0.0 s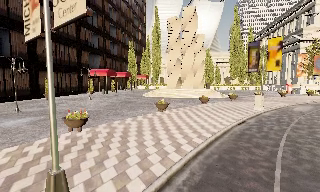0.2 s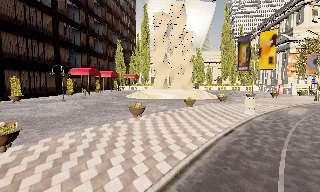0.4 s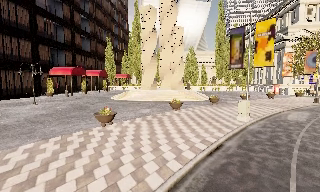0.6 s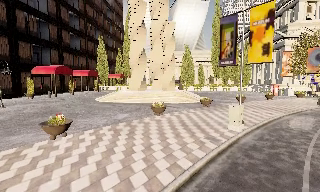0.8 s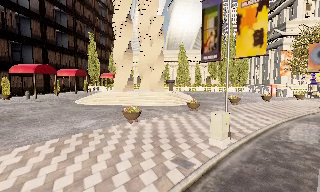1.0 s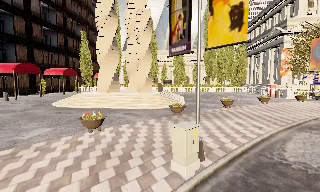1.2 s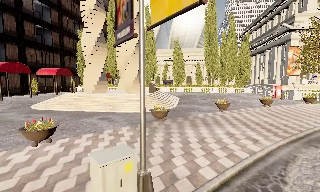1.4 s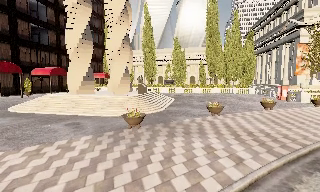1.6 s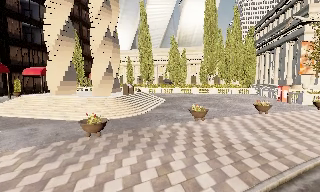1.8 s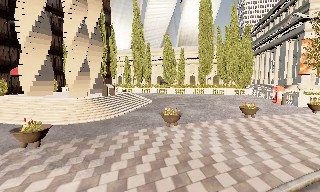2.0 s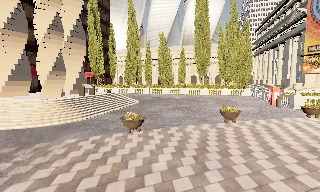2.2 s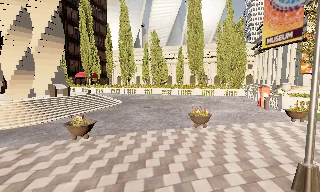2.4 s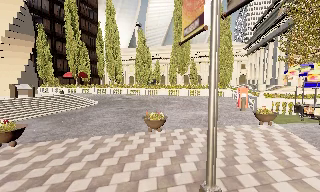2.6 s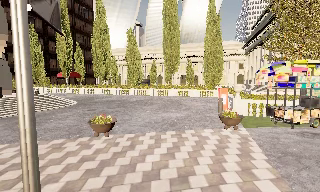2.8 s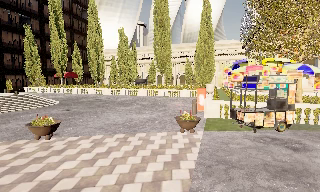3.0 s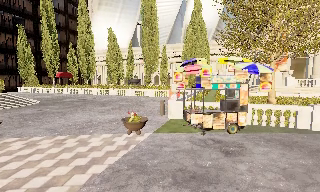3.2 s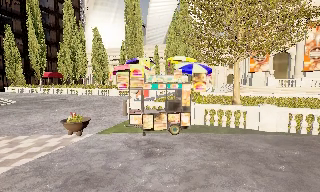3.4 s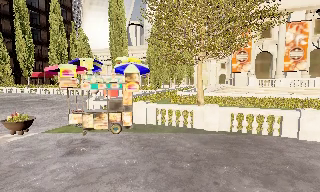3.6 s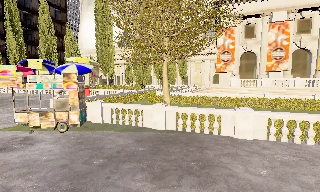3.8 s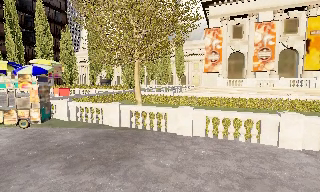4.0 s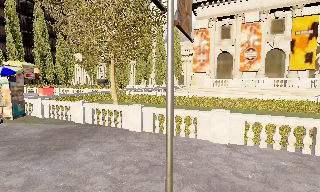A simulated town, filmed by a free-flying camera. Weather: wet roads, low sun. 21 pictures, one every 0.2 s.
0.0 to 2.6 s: The camera travels to its right and forward, about 30 m, so close, fixed things drift to the left.
2.6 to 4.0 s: The camera travels to its right, about 20 m, so close, fixed things drift to the left.
The film runs backward here.
